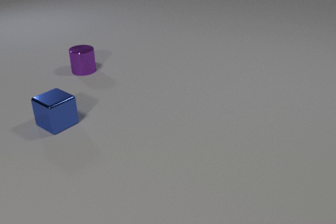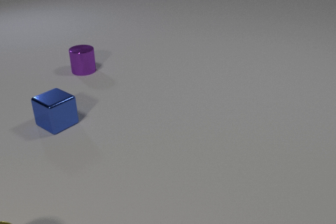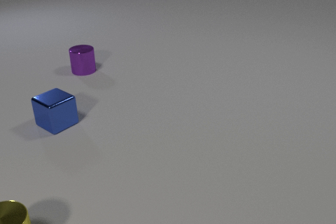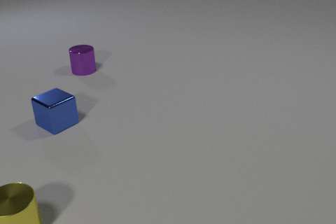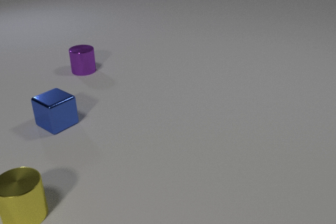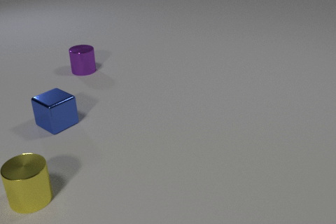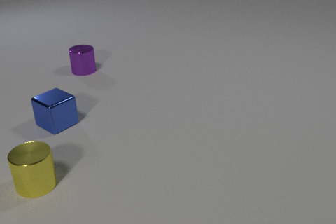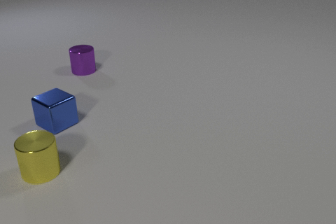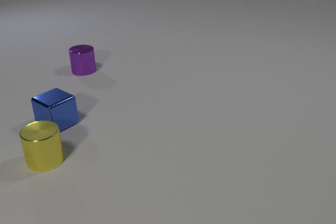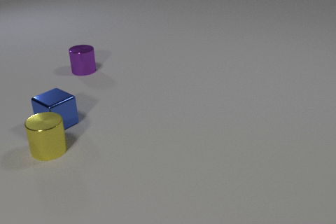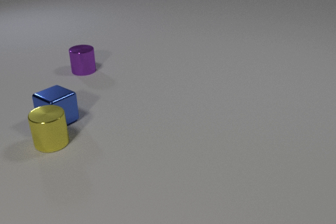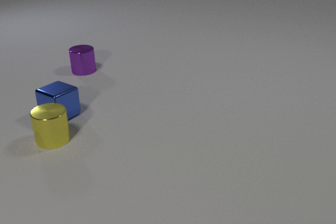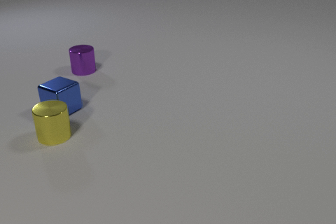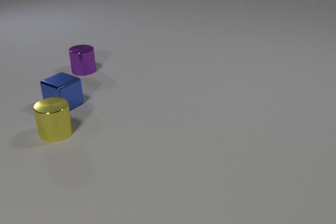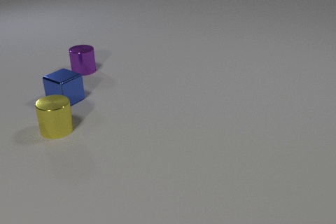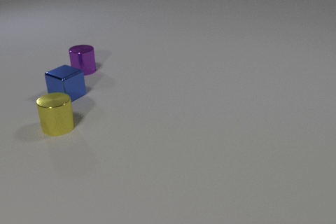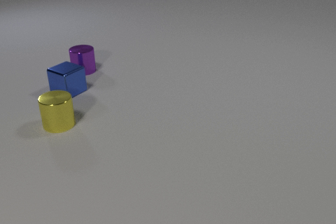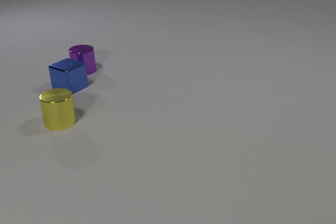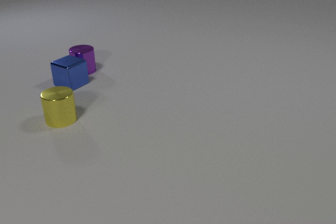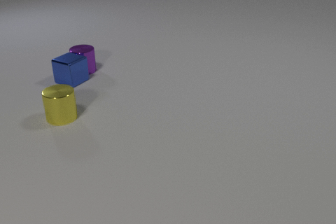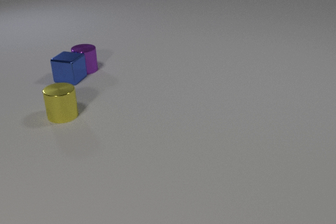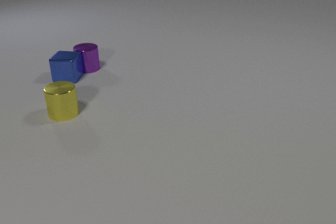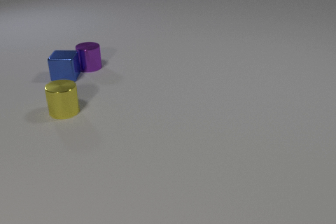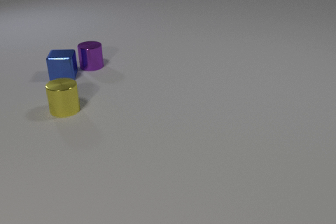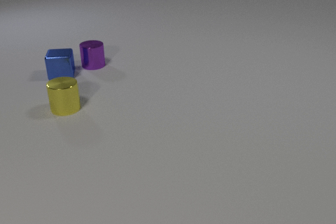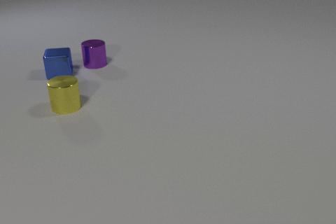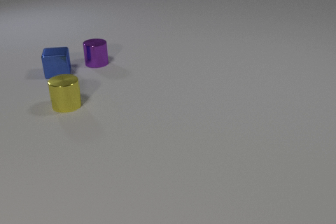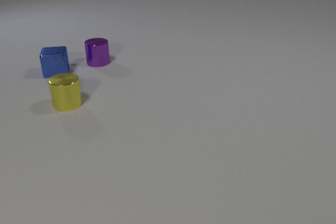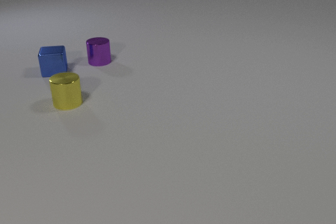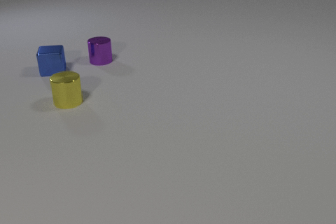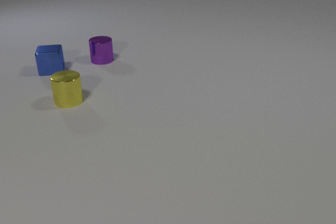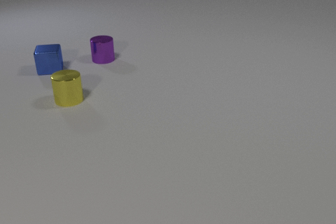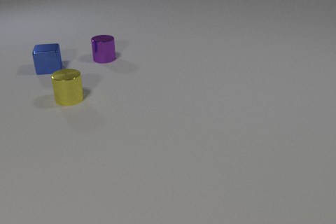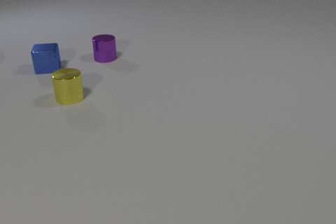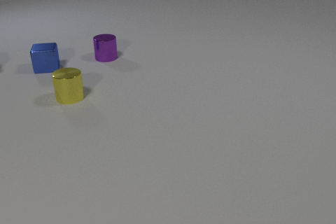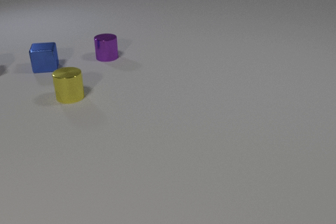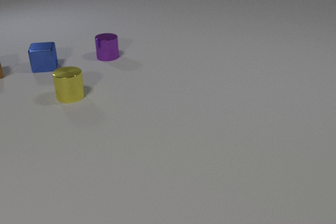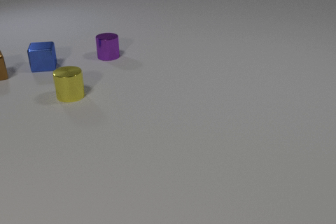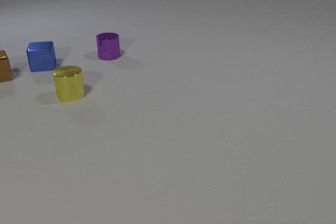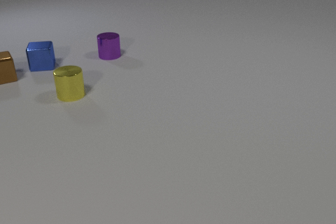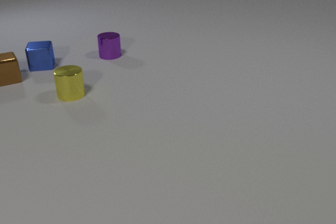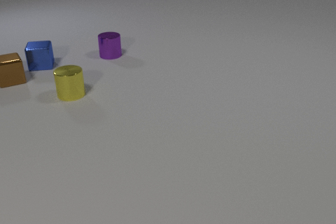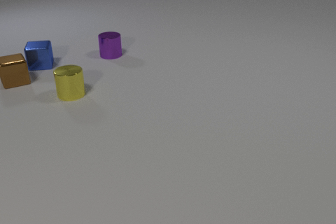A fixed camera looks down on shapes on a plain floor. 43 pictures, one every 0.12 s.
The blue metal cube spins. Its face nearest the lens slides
to the right.
The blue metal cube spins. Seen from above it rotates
counterclockwise.
0.00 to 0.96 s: The yellow metal cylinder comes in at the bottom edge, slides away from the camera.
0.96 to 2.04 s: The yellow metal cylinder slides away from the camera. The blue metal cube slides away from the camera. The yellow metal cylinder and the blue metal cube collide.
2.04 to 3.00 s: The yellow metal cylinder slides away from the camera. The blue metal cube slides away from the camera, spins so that its near face slides to the right, counterclockwise seen from above. The purple metal cylinder slides away from the camera and to the right. The blue metal cube and the purple metal cylinder collide.
3.00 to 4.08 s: The yellow metal cylinder slides away from the camera. The blue metal cube slides away from the camera and to the left. The purple metal cylinder slides away from the camera and to the right.
4.08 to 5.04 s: The yellow metal cylinder slides away from the camera. The blue metal cube slides away from the camera and to the left. The brown metal cube comes in at the left edge, slides toward the camera and to the right. The purple metal cylinder slides away from the camera and to the right.
Are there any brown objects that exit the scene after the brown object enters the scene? no.
Are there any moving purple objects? yes.
What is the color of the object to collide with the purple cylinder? blue.
